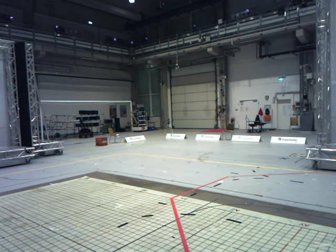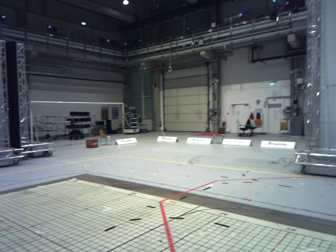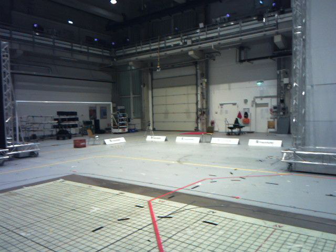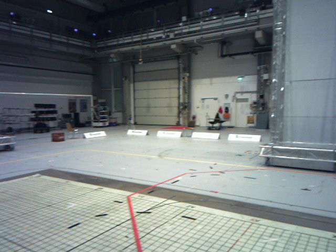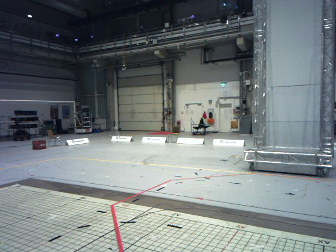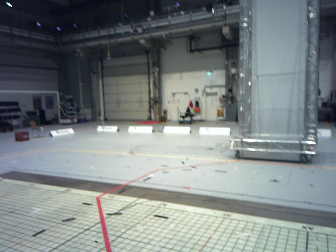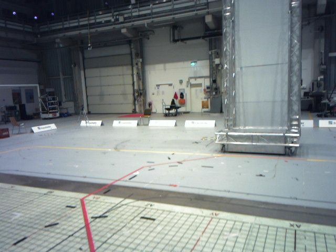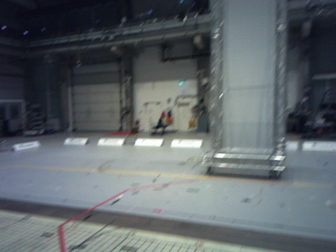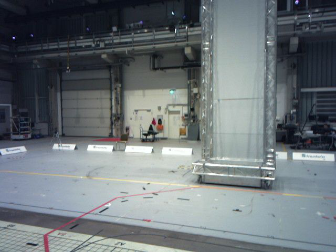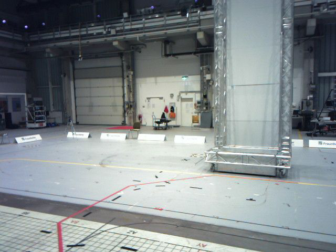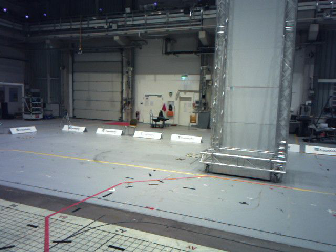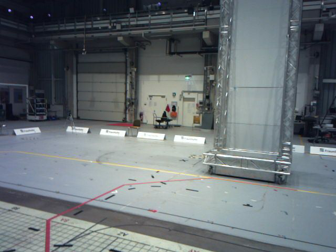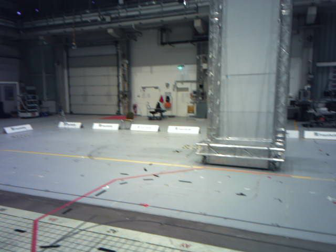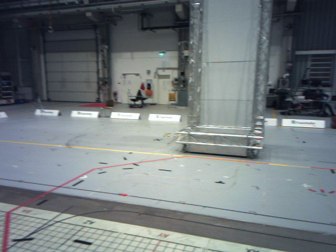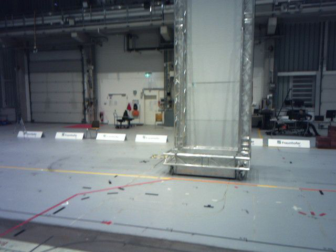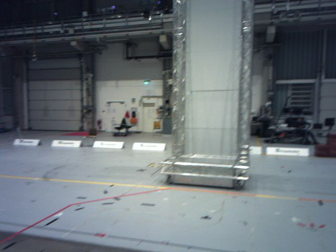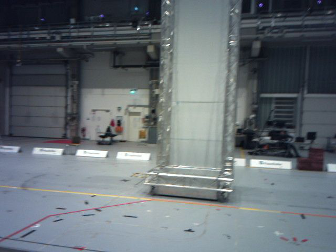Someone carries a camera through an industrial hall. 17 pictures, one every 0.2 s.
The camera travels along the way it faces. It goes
forward.
0.0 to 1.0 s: The camera swings to its right by about 10 degrees, and the scene slides to the left. It travels forward, about 0.2 m, so what stands in front looms larger. It gains speed.
1.0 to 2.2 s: The camera travels forward, about 0.6 m, so what stands in front looms larger.
2.2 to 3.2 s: The scene slides to the left, as the camera pans about 10 degrees to its right. It travels forward, about 0.5 m, so what stands in front looms larger.
The film runs forward here.
